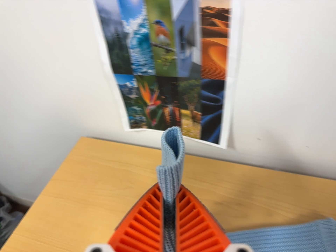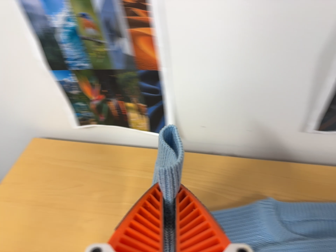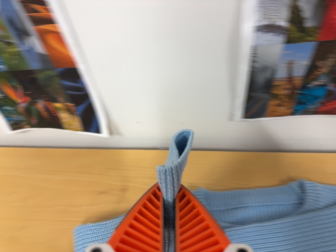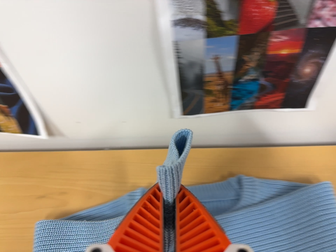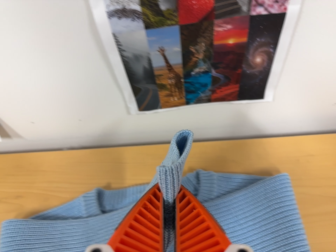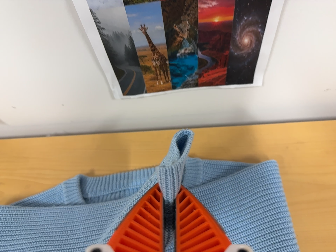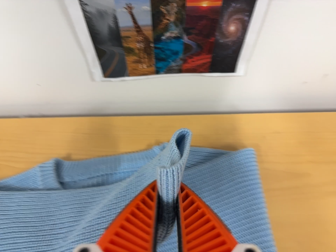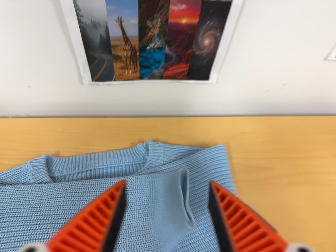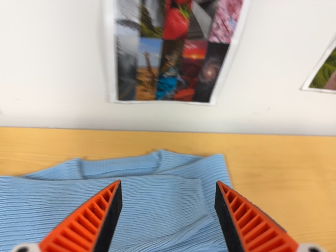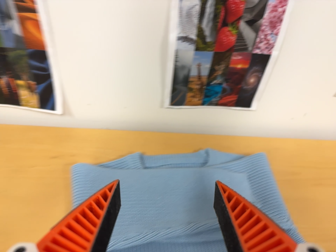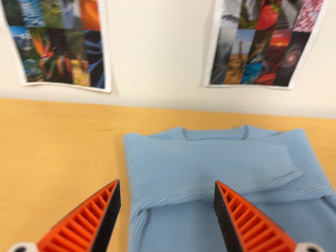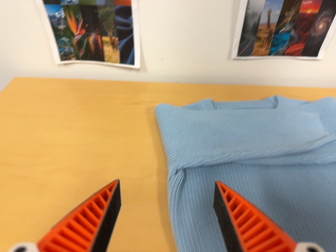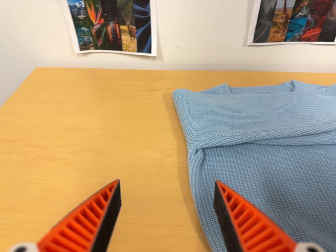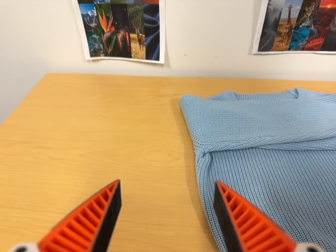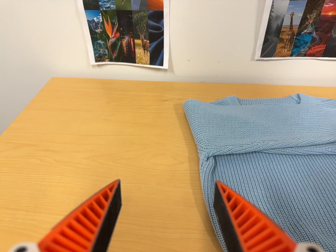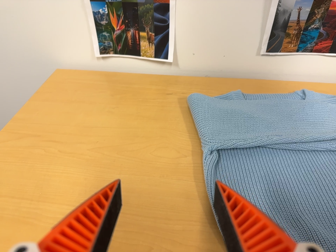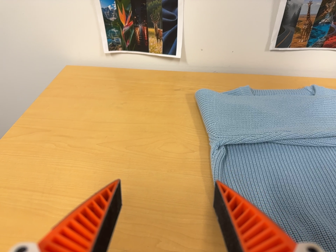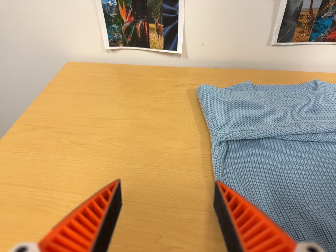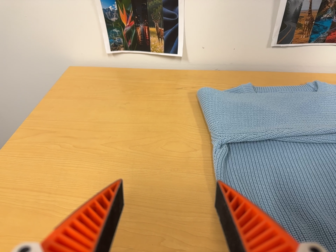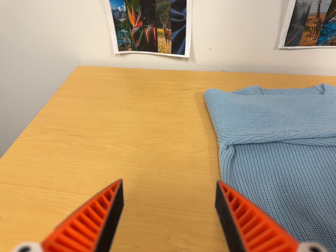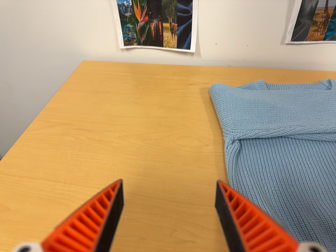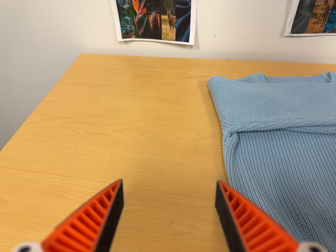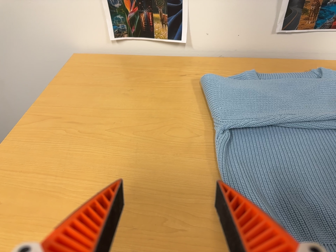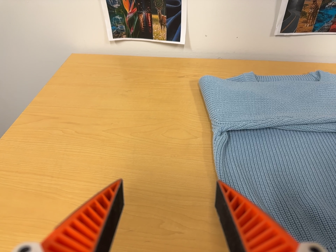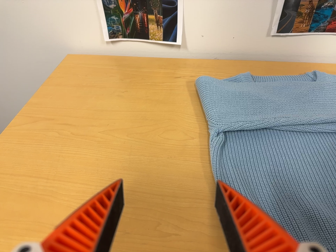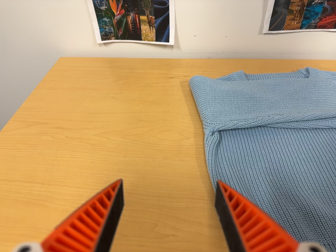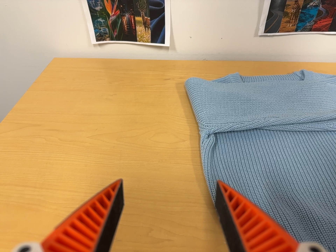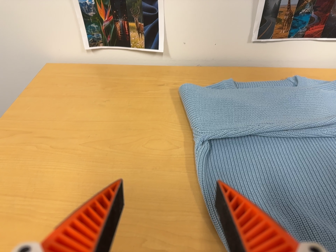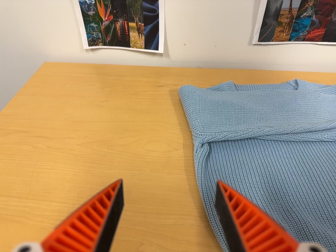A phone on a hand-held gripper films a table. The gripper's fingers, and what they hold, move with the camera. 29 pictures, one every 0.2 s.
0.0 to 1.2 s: The camera swings to its right by about 20 degrees, and the scene slides to the left. It travels to its right, about 28 cm, so close, fixed things drift to the left. Its aim tips toward the bottom of its view by about 10 degrees, and the scene shifts upward. It rolls about its line of sight by about 10 degrees, and the scene rotates counterclockwise.
1.2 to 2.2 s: The camera travels backward, toward the bottom of its view and to its left, about 36 cm, so what stands in front gets smaller. Its aim tips toward the top of its view by about 15 degrees.
2.2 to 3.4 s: The camera travels toward the bottom of its view, about 7 cm, so close, fixed things drift upward.
3.4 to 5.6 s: The camera shifts only a little, or ends up much as it began.
The film runs forward here.
